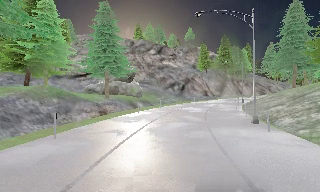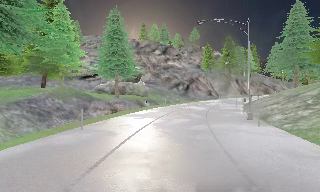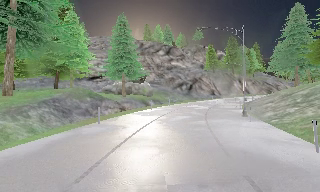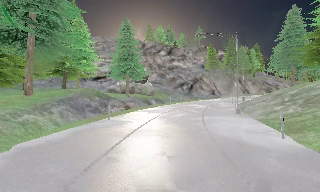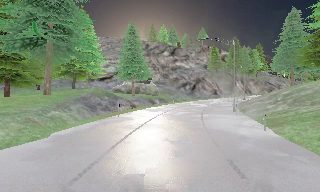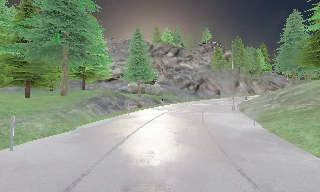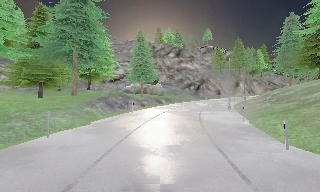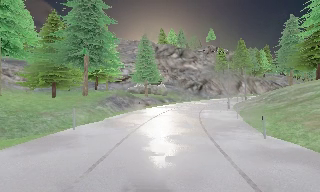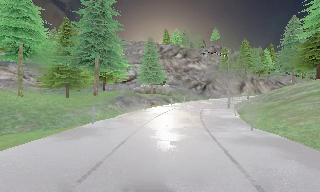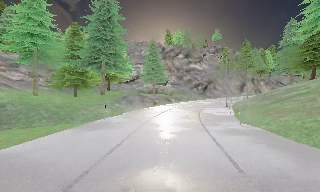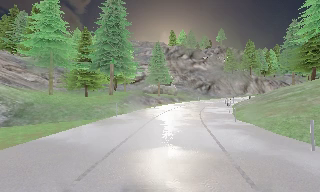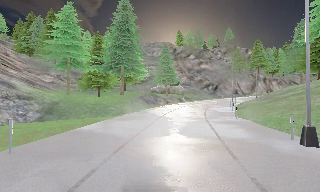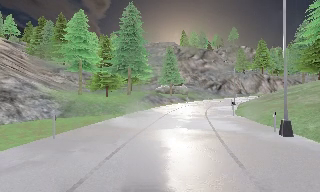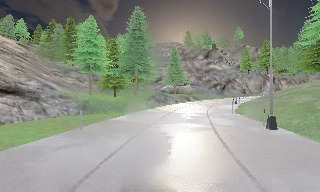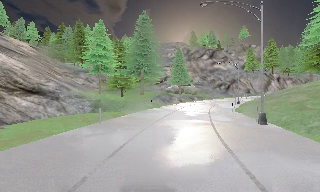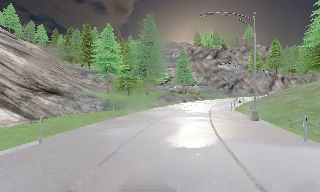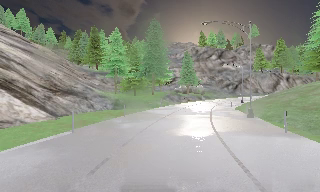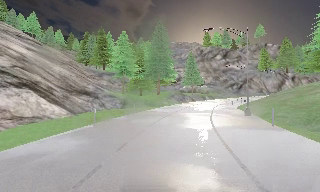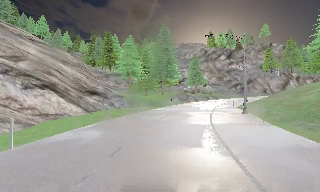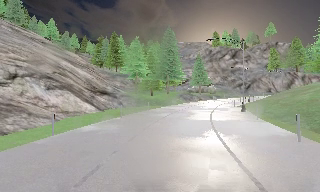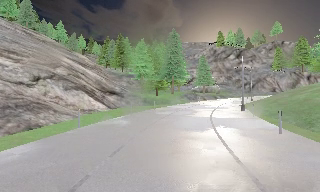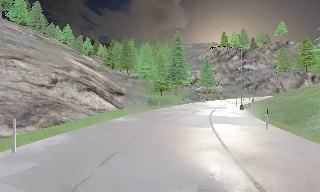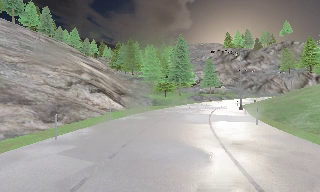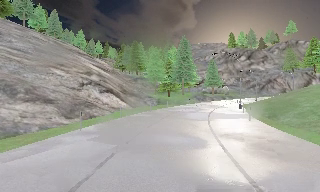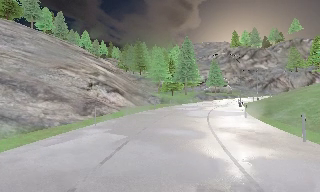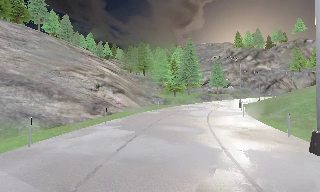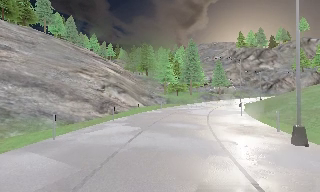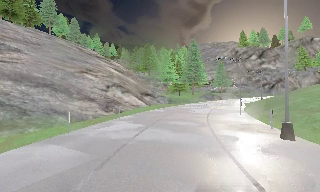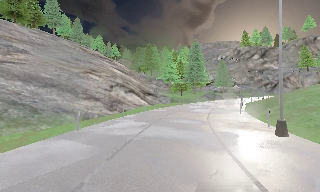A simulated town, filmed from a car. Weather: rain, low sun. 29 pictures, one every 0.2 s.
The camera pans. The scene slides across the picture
to the right.
The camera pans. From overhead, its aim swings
counterclockwise.
0.0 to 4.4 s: The camera swings to its left by about 30 degrees, and the scene slides to the right. It travels backward, about 35 m.
4.4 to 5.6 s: The camera travels backward, about 6 m, so what stands in front gets smaller. It loses speed.
The film runs backward here.
